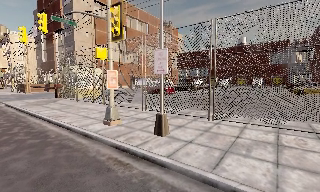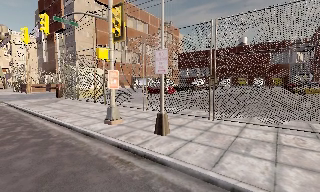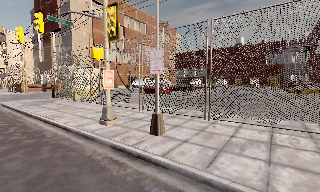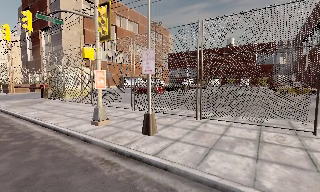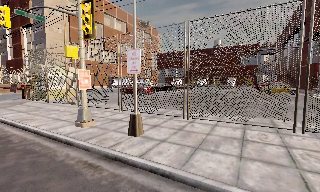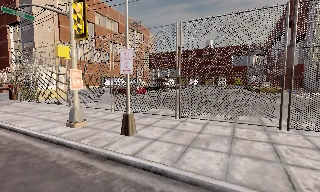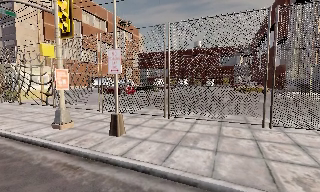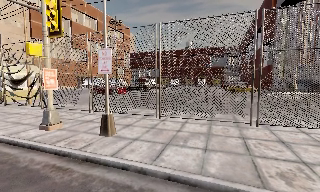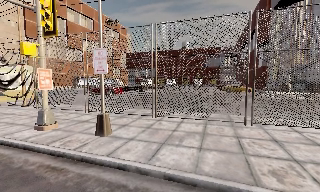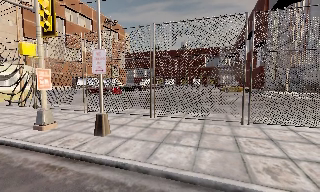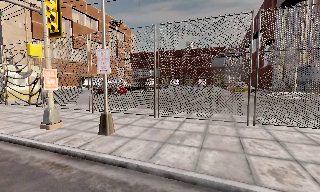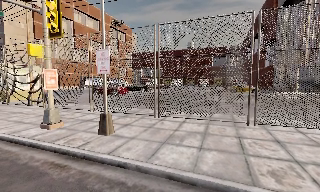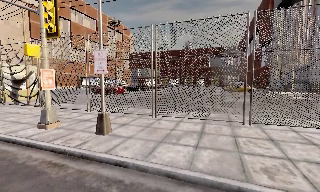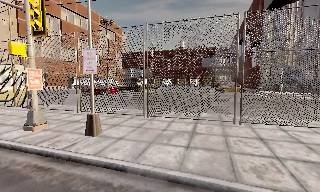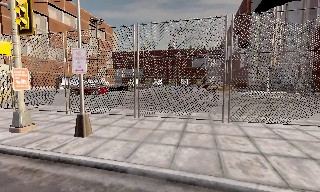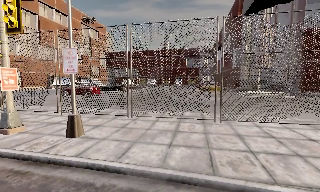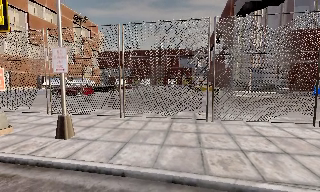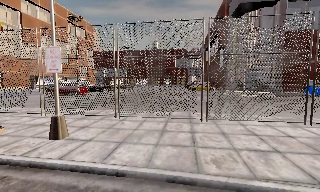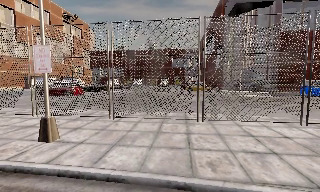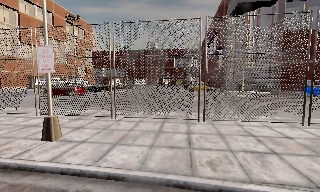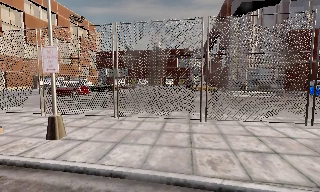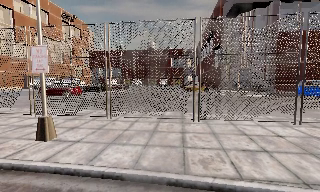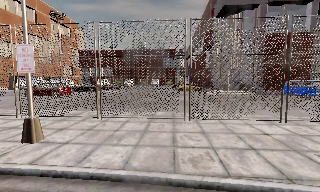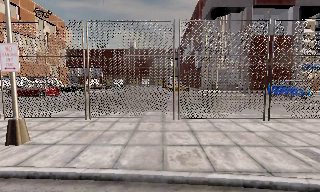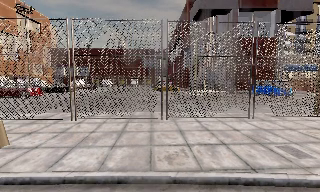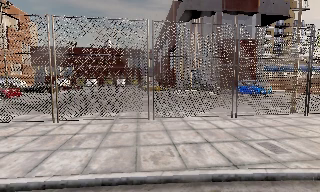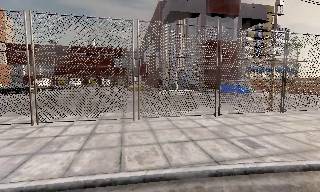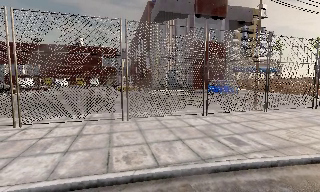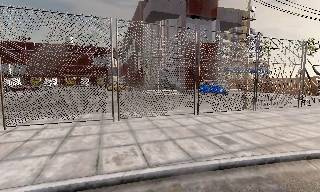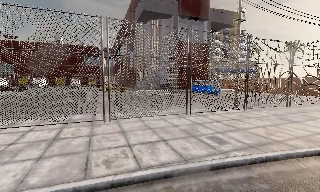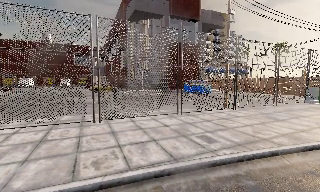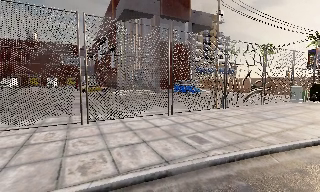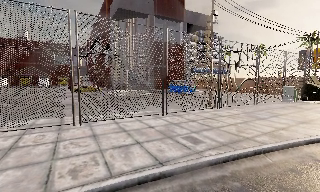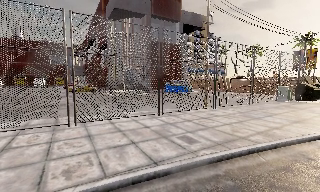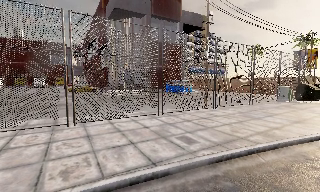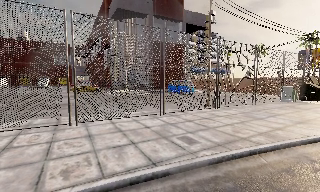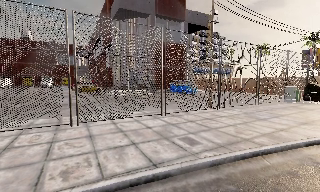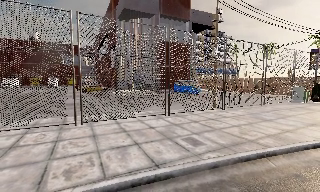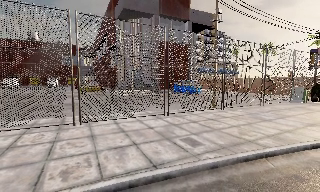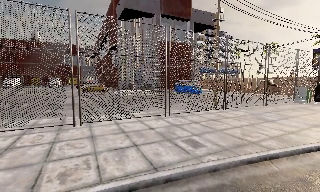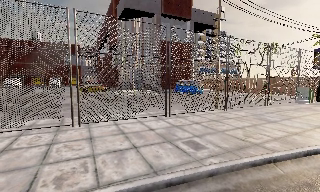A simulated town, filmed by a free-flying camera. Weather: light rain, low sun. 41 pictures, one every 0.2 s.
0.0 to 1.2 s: The camera swings to its right by about 15 degrees, and the scene slides to the left.
1.2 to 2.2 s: The camera shifts only a little, or ends up much as it began.
2.2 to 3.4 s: The camera swings to its right by about 10 degrees, and the scene slides to the left.
3.4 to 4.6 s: The camera shifts only a little, or ends up much as it began.
4.6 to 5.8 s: The camera pans to its right, which is clockwise from overhead, by about 20 degrees.
5.8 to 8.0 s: The camera travels forward, about 0.5 m, so what stands in front looms larger.
The film runs backward here.
